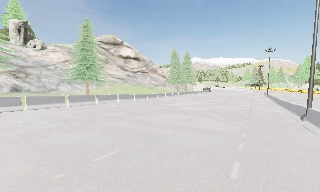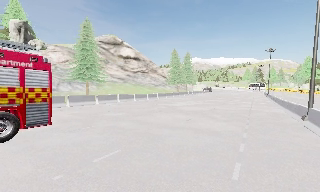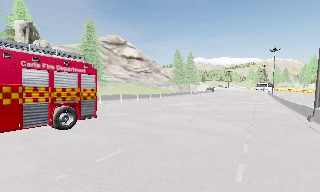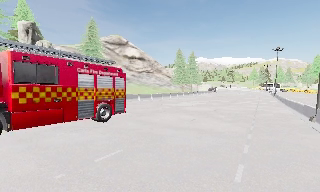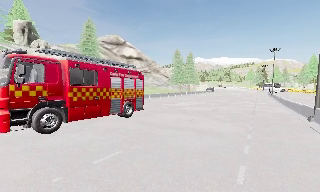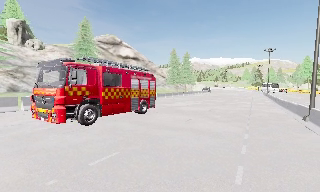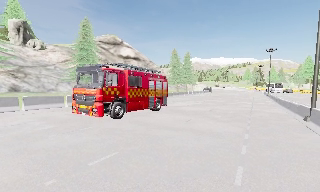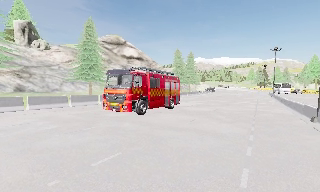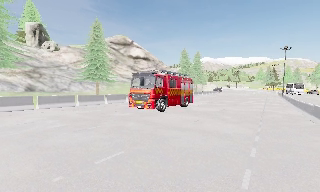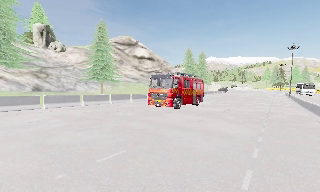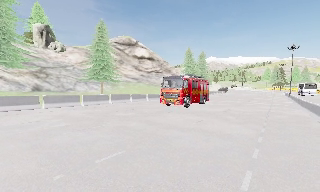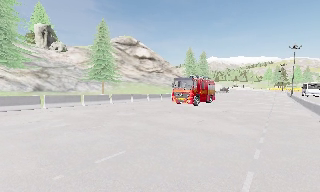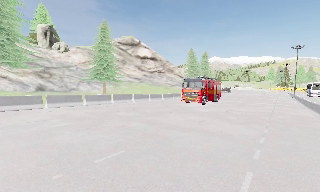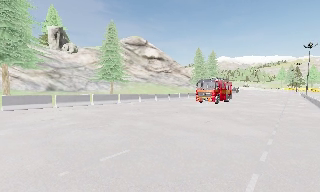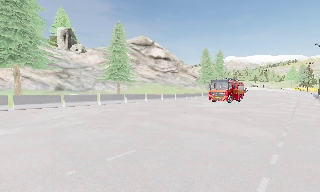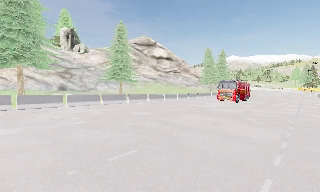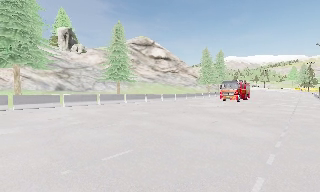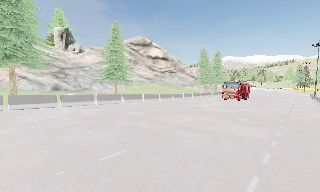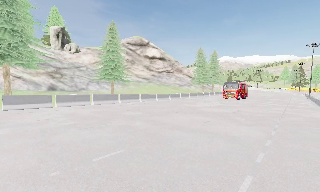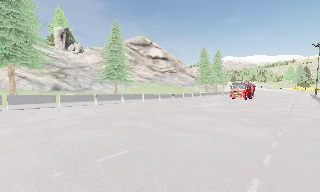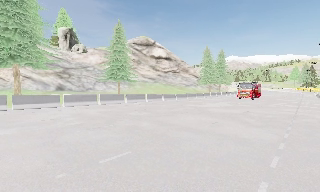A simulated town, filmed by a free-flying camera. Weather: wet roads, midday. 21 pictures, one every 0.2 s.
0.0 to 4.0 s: The camera swings to its left by about 10 degrees, and the scene slides to the right. It travels to its right and forward, about 1 m.
The film runs backward here.
